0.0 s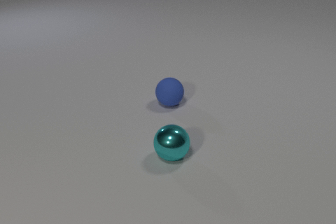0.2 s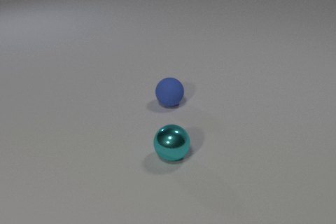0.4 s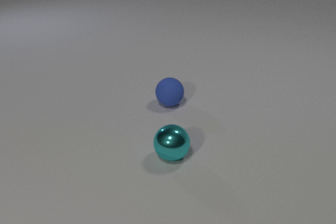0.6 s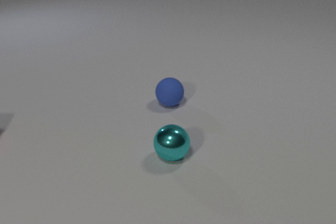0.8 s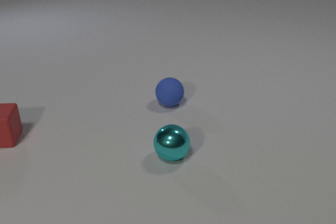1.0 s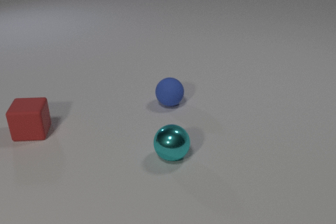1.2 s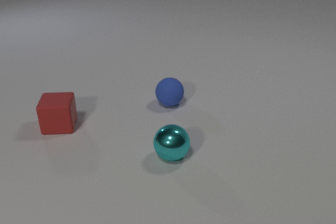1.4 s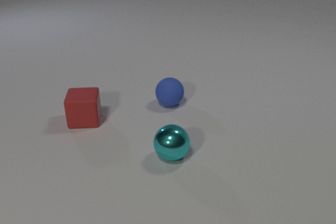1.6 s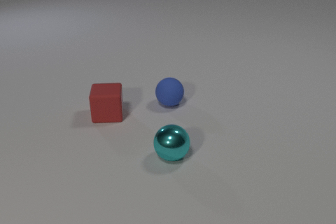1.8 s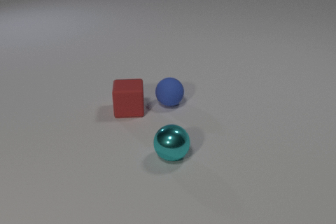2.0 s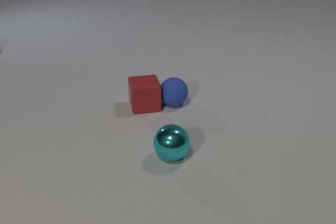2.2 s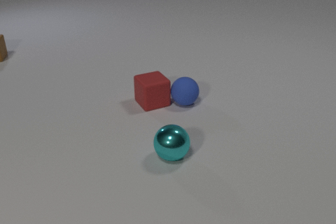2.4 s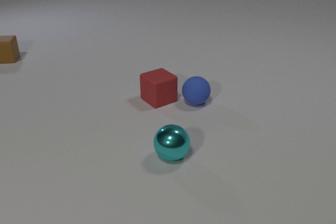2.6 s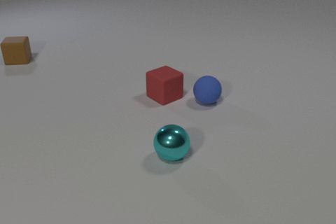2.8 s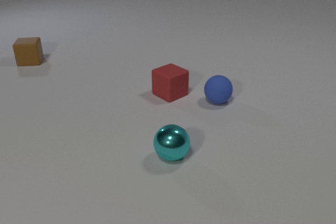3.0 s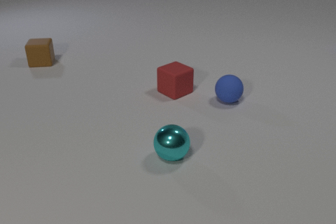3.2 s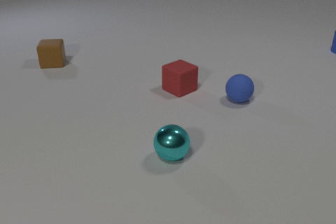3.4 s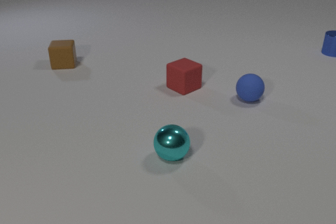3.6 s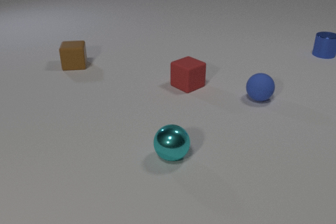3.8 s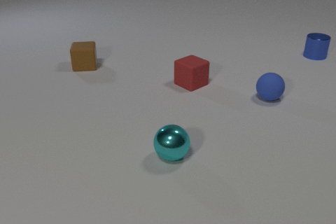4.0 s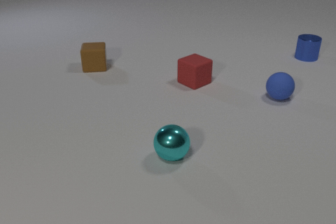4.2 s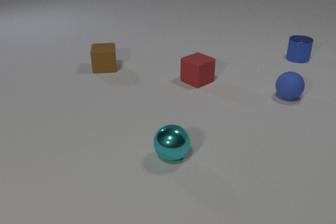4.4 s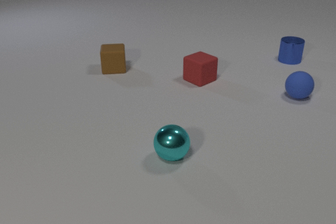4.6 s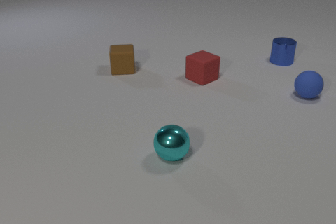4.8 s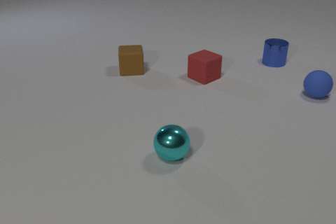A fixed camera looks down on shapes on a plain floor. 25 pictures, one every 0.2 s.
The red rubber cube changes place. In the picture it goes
to the right.
The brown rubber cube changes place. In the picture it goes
to the right.
0.0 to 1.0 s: The red rubber cube comes in at the left edge, slides to the right.
1.0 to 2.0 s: The red rubber cube slides to the right. The red rubber cube and the blue rubber sphere collide.
2.0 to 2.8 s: The red rubber cube slides away from the camera and to the right, spins so that its near face slides to the right, counterclockwise seen from above. The blue rubber sphere rolls to the right. The brown rubber cube comes in at the left edge, slides to the right and toward the camera.
2.8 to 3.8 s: The red rubber cube slides away from the camera and to the right. The blue rubber sphere rolls to the right. The blue metal cylinder comes in at the right edge, slides to the left and toward the camera. The brown rubber cube slides to the right and toward the camera.
3.8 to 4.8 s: The red rubber cube slides away from the camera and to the right. The blue rubber sphere rolls to the right and away from the camera. The blue metal cylinder slides to the left and toward the camera. The brown rubber cube slides to the right.
How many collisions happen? 1.
What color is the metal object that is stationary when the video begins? cyan.
How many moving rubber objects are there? 3.
